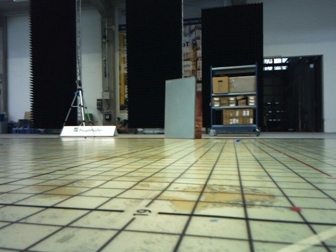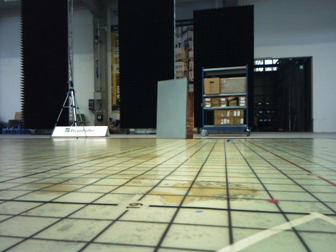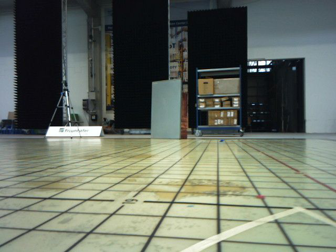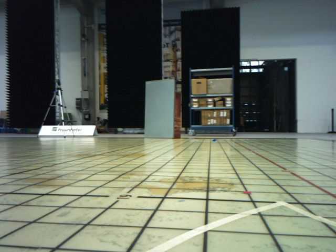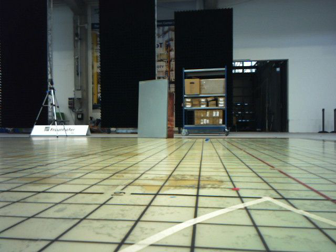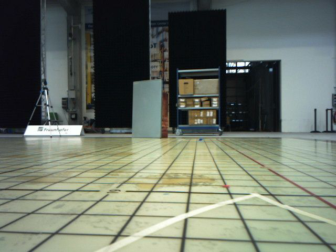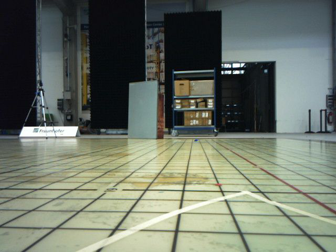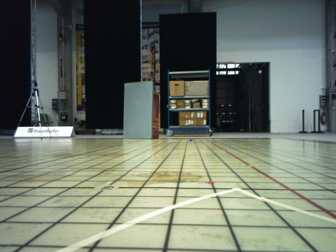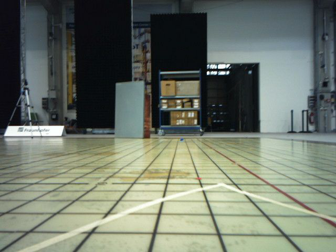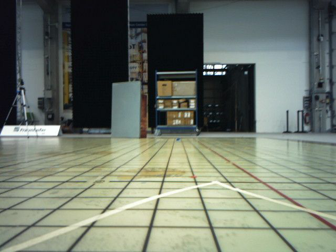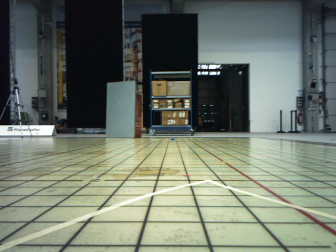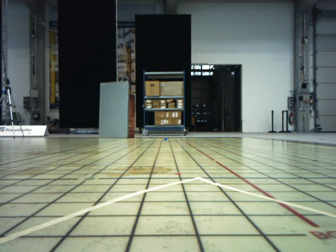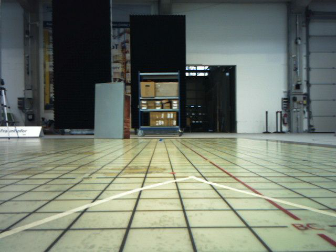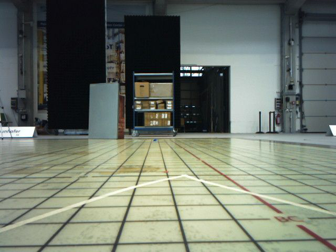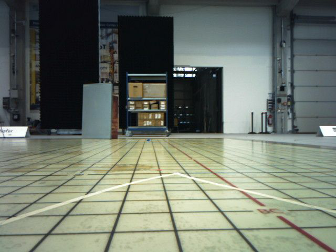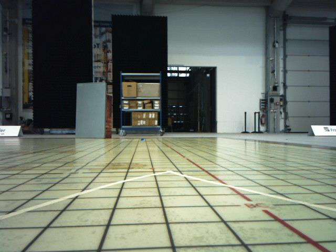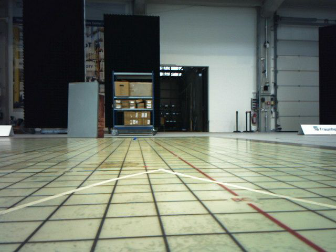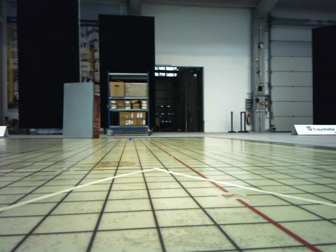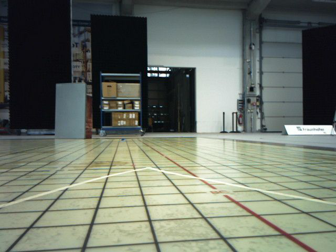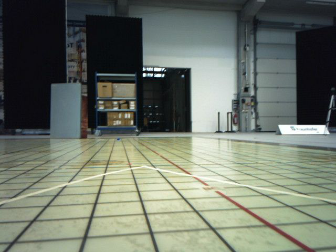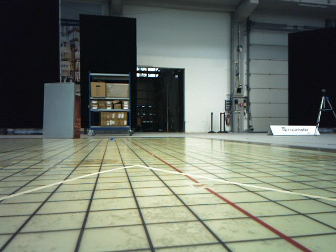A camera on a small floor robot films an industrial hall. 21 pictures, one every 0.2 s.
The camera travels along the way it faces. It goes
backward.
0.0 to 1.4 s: The camera pans to its right, which is clockwise from overhead, by about 10 degrees. It travels backward, about 0.3 m, so what stands in front gets smaller.
1.4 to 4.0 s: The scene slides to the left, as the camera pans about 15 degrees to its right. It travels backward, about 0.5 m, so what stands in front gets smaller.
The film runs backward here.
